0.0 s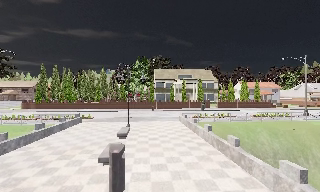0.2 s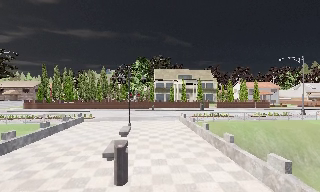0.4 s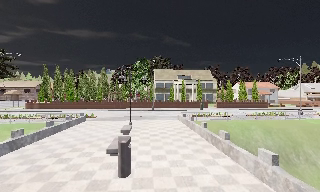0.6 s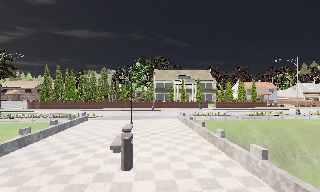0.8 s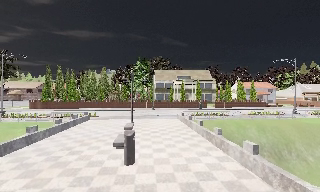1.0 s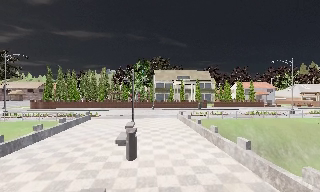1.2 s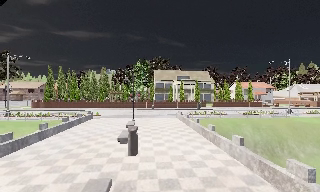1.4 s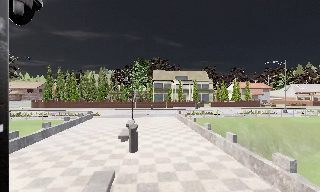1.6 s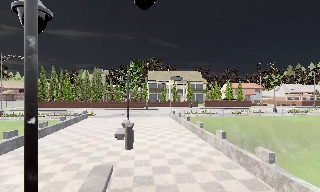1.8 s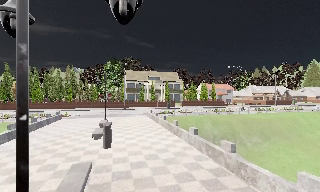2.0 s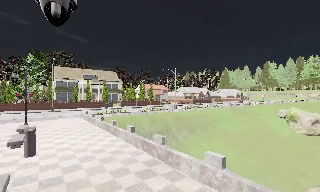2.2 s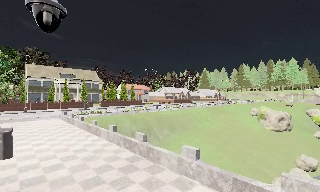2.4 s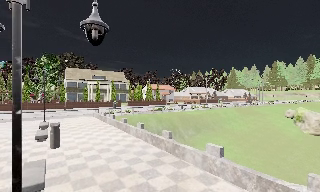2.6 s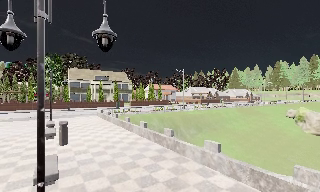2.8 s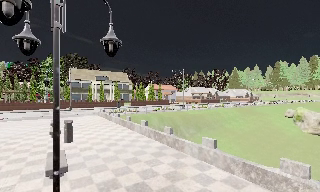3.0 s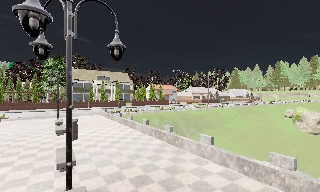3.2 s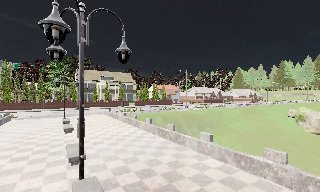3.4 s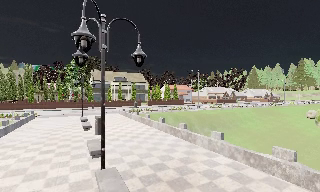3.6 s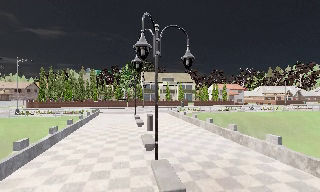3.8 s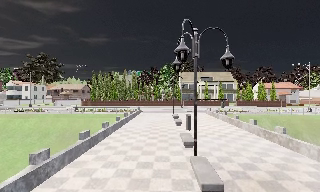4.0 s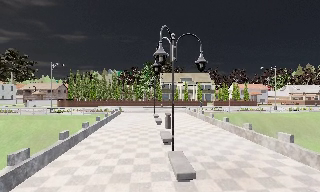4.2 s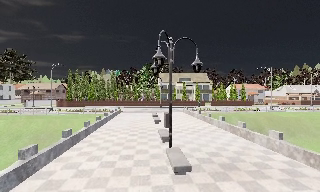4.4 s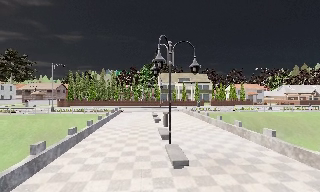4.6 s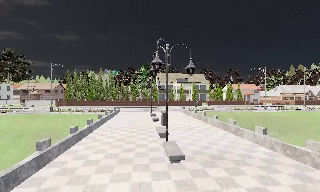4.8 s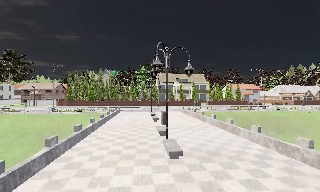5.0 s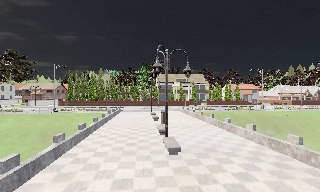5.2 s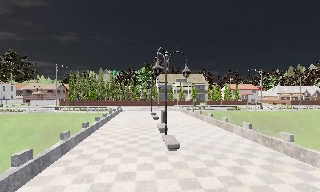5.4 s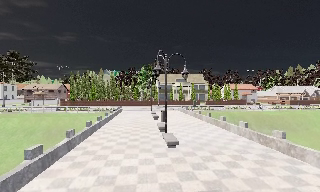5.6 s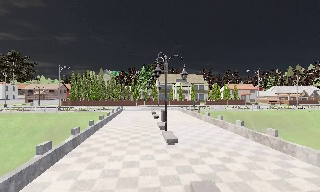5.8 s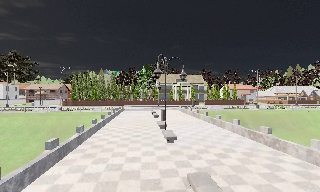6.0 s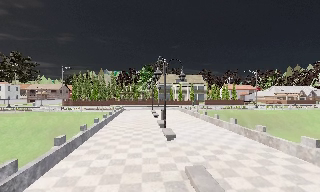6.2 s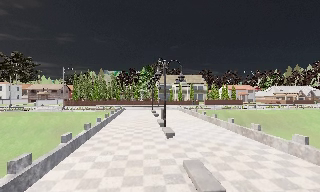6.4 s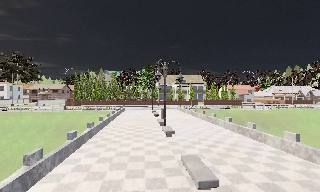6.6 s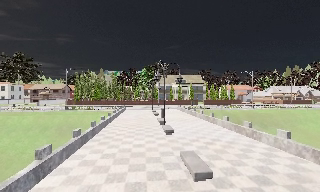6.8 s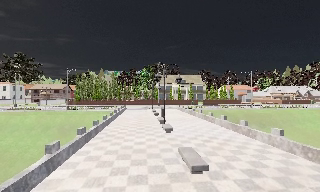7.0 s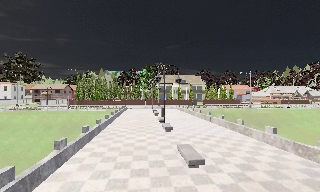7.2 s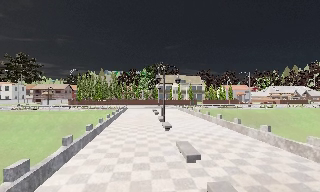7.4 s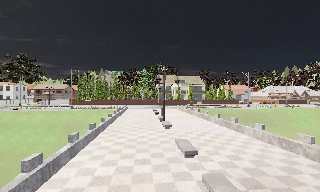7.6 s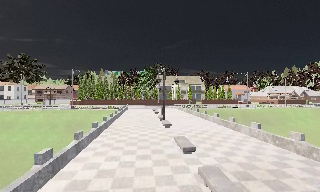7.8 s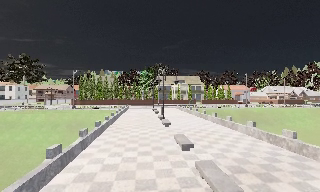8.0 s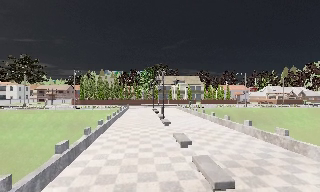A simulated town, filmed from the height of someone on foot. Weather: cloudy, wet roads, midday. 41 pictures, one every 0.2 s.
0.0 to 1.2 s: The camera travels backward, about 2.5 m, so what stands in front gets smaller.
1.2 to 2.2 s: The camera swings to its right by about 40 degrees, and the scene slides to the left. It travels backward, about 2 m.
2.2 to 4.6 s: The camera pans to its left, which is counterclockwise from overhead, by about 35 degrees. It travels backward, about 4.5 m.
4.6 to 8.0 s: The camera travels backward, about 7 m, so what stands in front gets smaller.
The film runs backward here.
